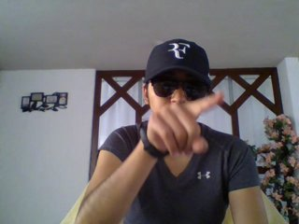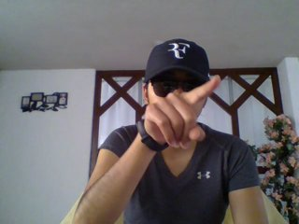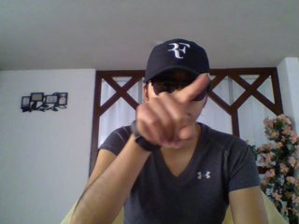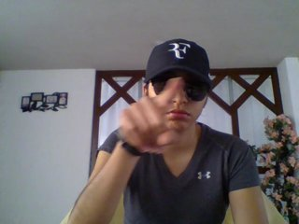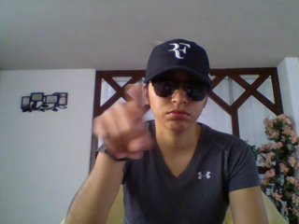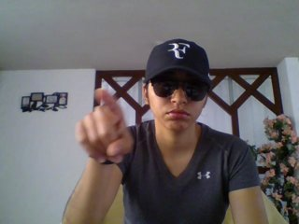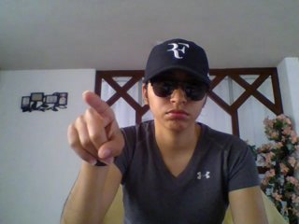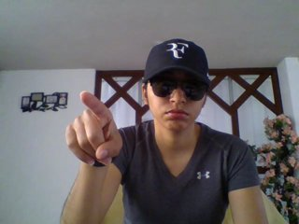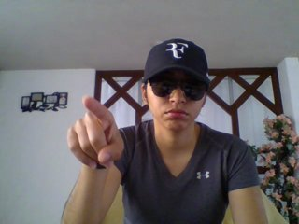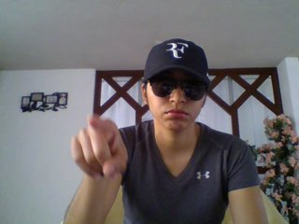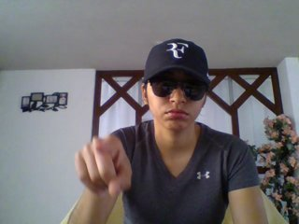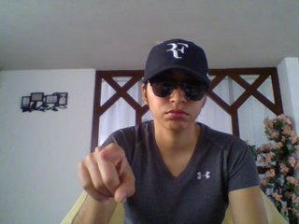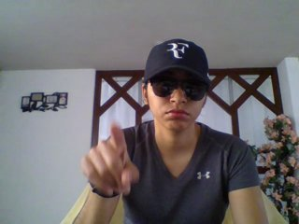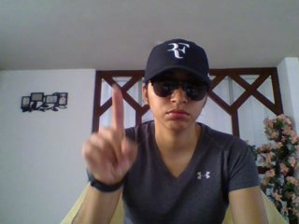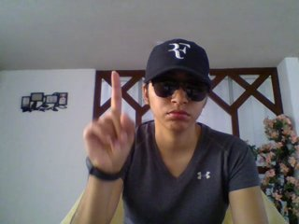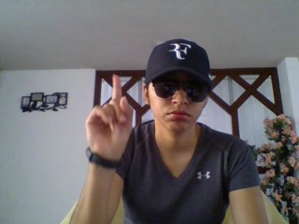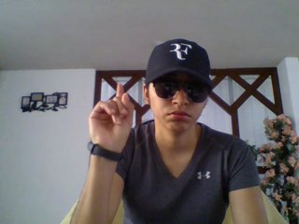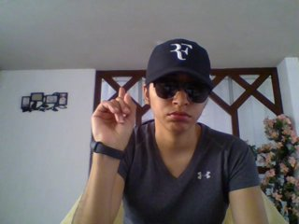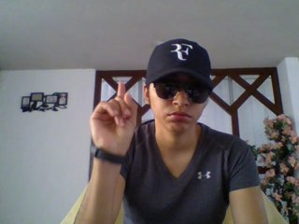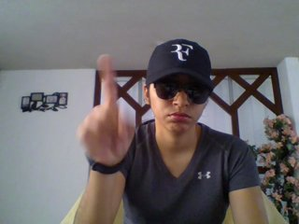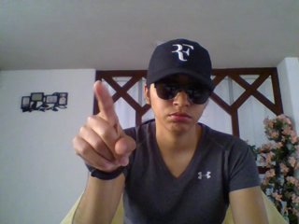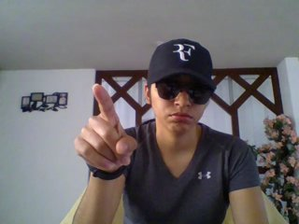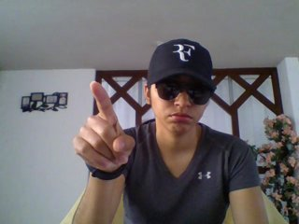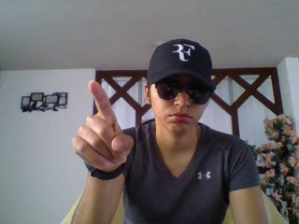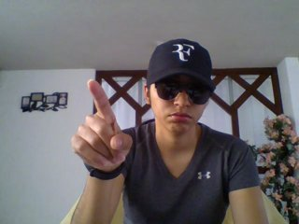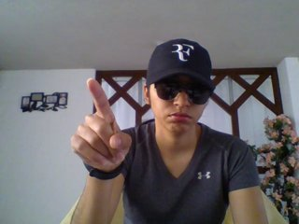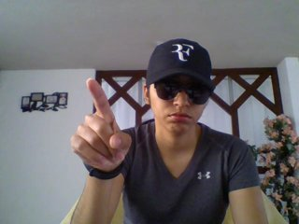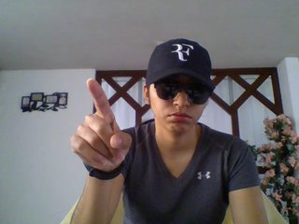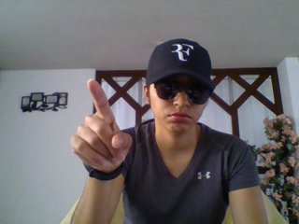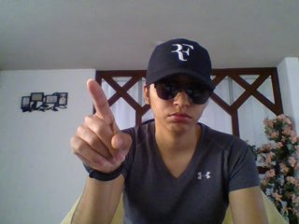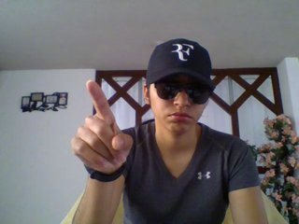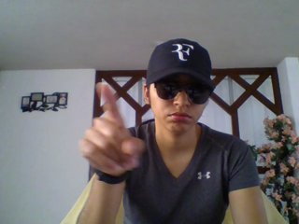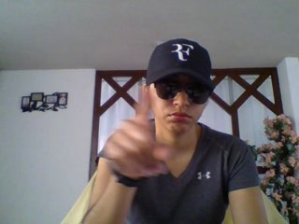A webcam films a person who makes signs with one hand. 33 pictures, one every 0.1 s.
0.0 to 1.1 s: Pointing with one finger.
1.2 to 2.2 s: Click with one finger.
2.3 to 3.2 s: Pointing with one finger.
